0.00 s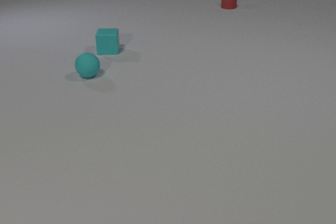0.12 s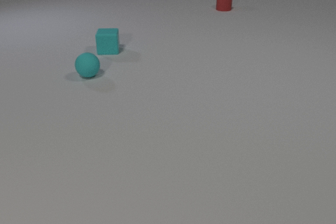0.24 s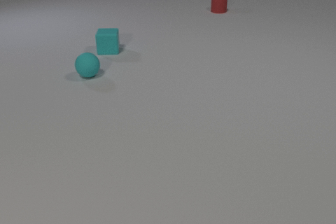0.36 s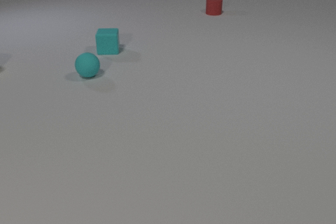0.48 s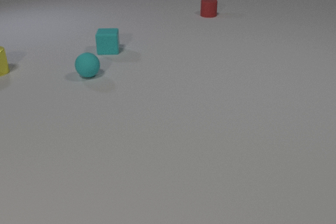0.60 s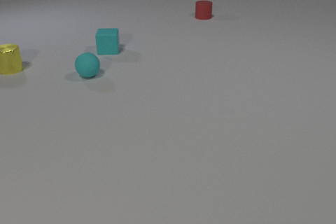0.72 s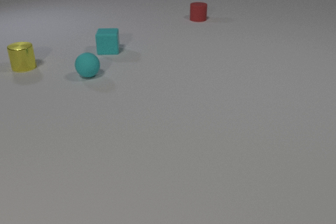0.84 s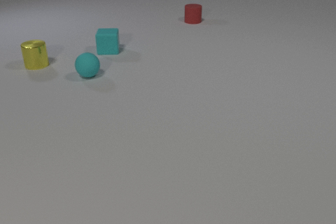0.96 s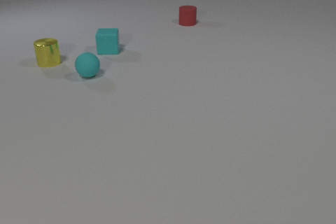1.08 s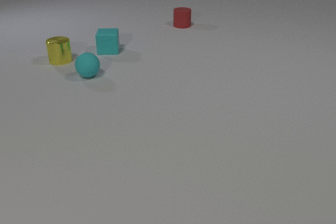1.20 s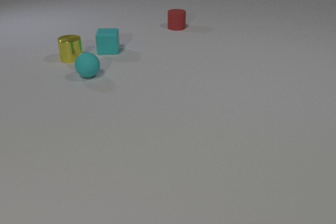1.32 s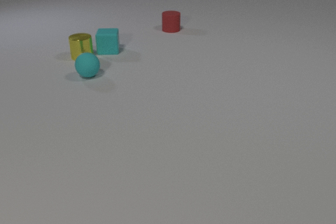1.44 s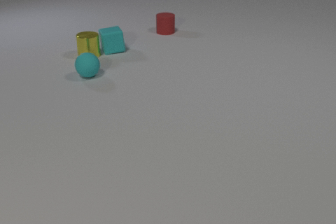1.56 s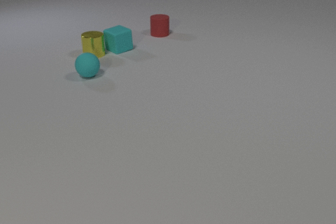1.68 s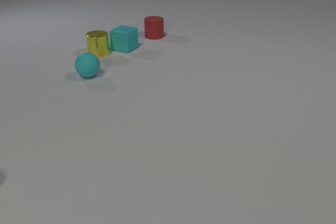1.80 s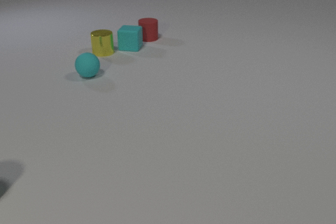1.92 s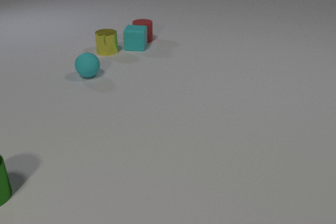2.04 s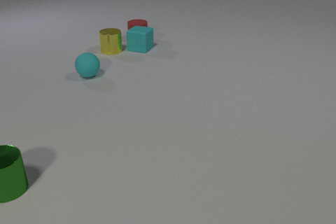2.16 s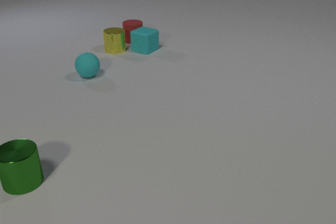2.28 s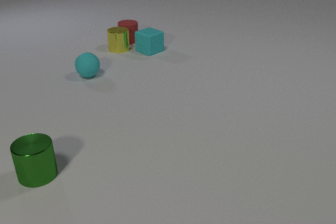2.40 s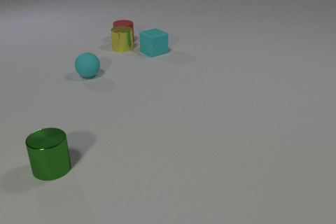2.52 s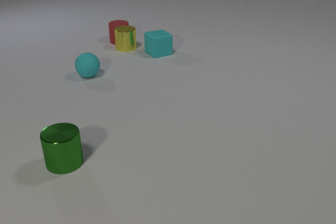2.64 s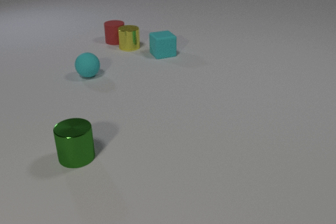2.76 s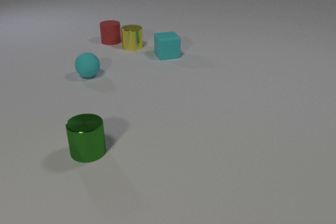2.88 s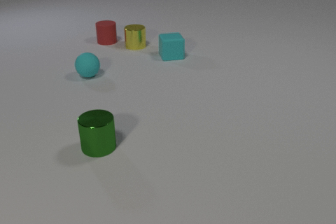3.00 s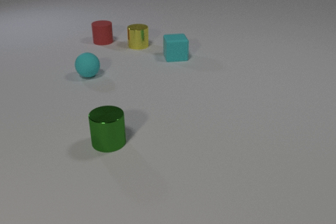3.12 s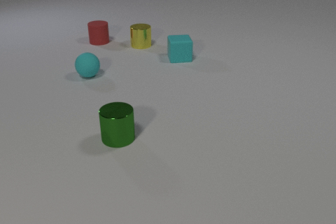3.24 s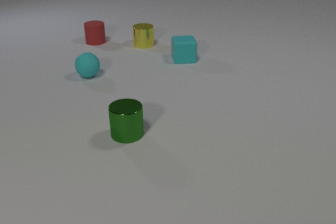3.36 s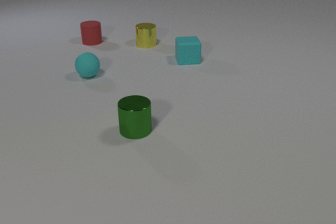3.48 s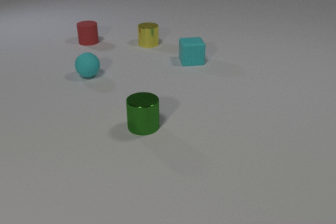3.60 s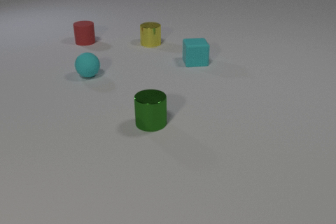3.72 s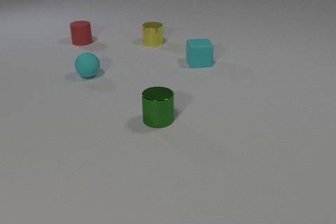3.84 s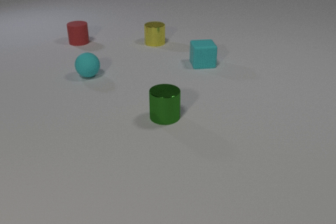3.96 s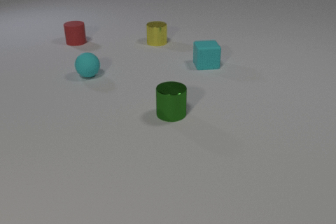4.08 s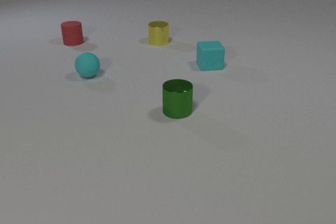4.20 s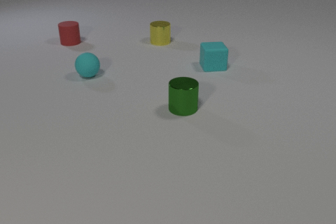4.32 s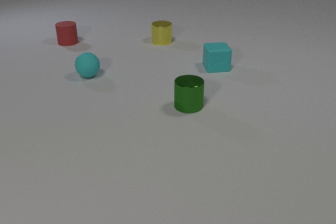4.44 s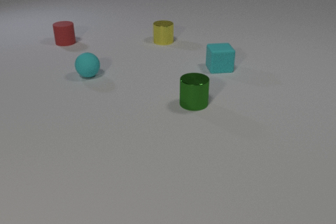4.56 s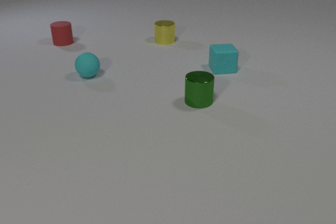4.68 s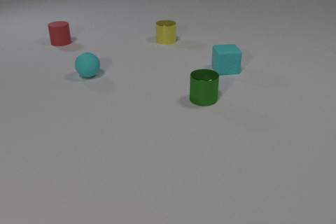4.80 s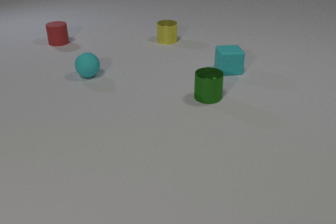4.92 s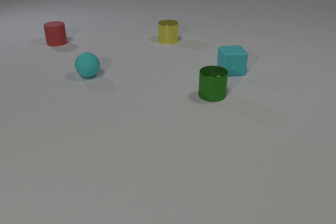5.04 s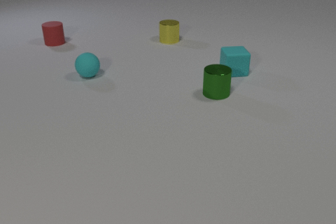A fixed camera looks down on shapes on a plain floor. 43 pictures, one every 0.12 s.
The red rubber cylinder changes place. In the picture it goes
to the left.
The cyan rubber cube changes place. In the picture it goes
to the right.
0.00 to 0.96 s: The yellow metal cylinder comes in at the left edge, slides to the right. The red rubber cylinder slides toward the camera and to the left.
0.96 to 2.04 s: The yellow metal cylinder slides to the right. The cyan rubber cube slides to the right, spins counterclockwise seen from above by about 60 degrees, its near face sliding to the right. The red rubber cylinder slides toward the camera and to the left. The green metal cylinder comes in at the left edge, slides to the right. The yellow metal cylinder and the cyan rubber cube collide. The cyan rubber cube and the red rubber cylinder collide.
2.04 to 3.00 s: The yellow metal cylinder slides to the right and away from the camera. The cyan rubber cube slides to the right and toward the camera, spins so that its near face slides to the left, clockwise seen from above. The red rubber cylinder slides to the left. The green metal cylinder slides to the right and away from the camera. The yellow metal cylinder and the red rubber cylinder collide.
3.00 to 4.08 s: The yellow metal cylinder slides to the right and away from the camera. The cyan rubber cube slides to the right and toward the camera. The red rubber cylinder slides to the left. The green metal cylinder slides to the right and away from the camera.
4.08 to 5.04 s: The yellow metal cylinder slides to the right and away from the camera. The cyan rubber cube slides to the right and toward the camera. The red rubber cylinder slides to the left. The green metal cylinder slides away from the camera and to the right.
What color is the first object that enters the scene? yellow.
Are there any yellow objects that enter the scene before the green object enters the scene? yes.
How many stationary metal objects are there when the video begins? 0.
